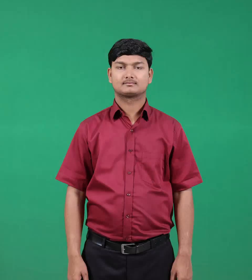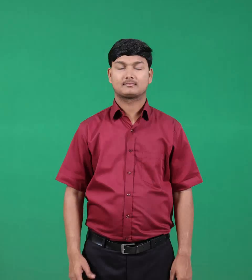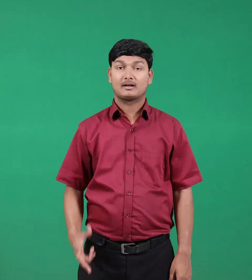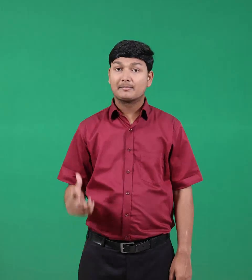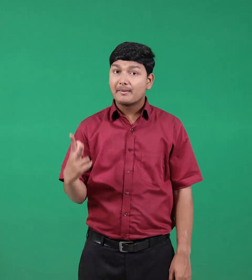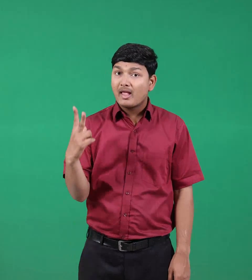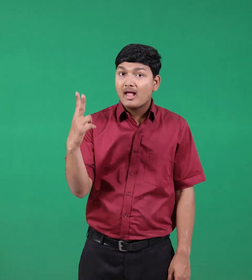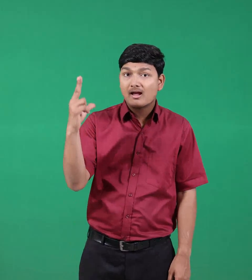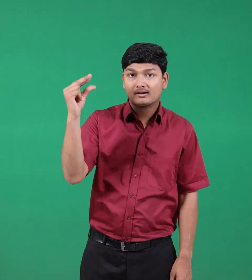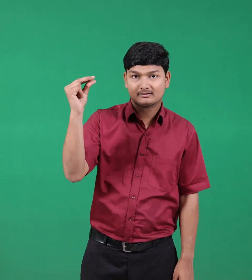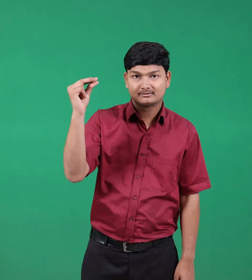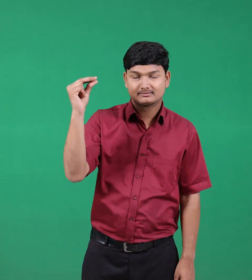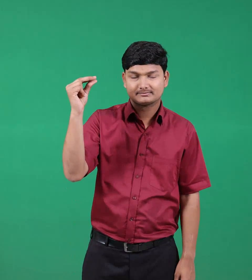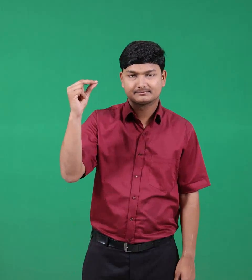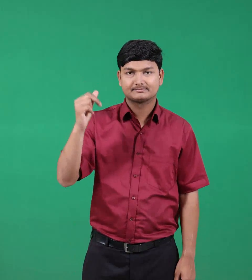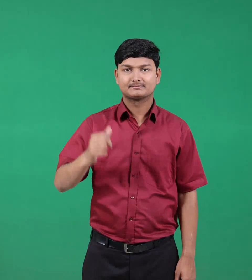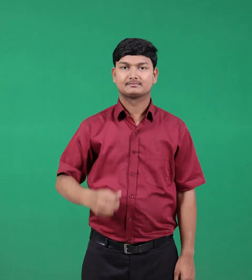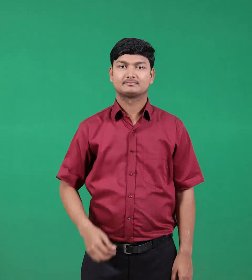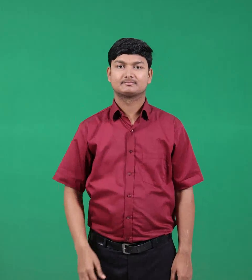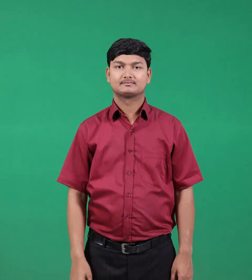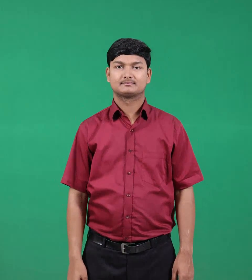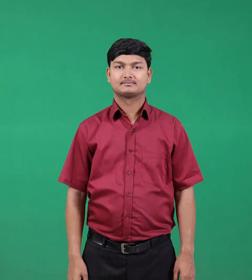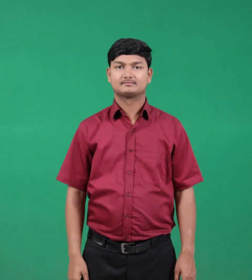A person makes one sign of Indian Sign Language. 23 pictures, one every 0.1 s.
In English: tall
